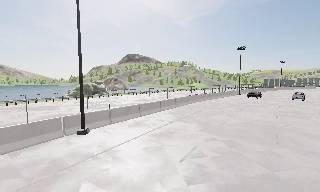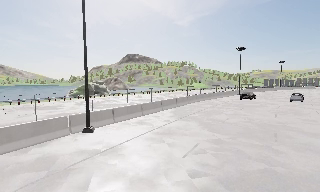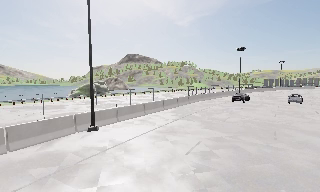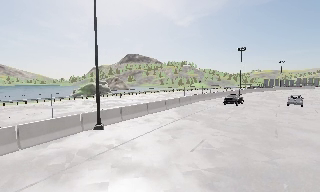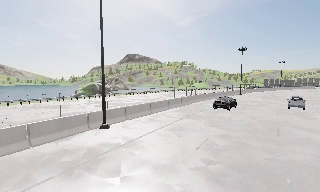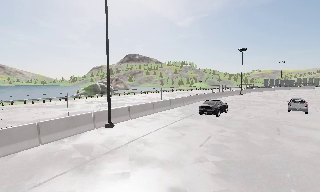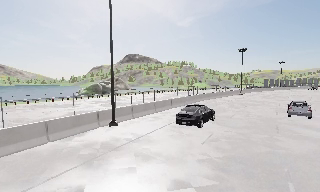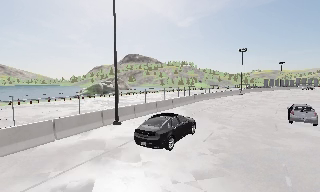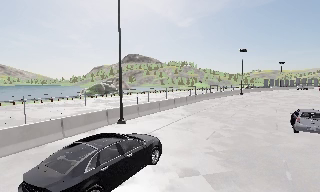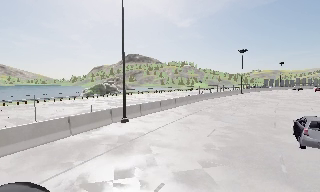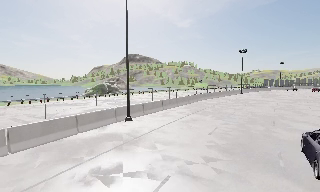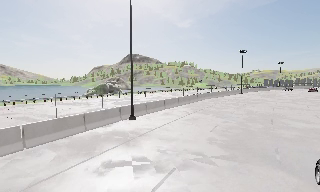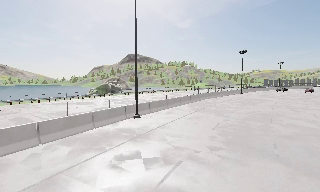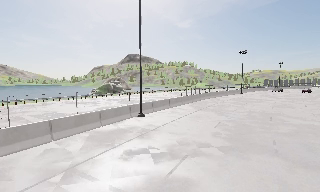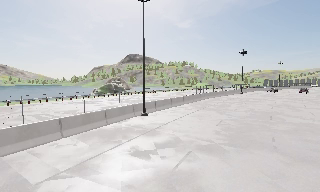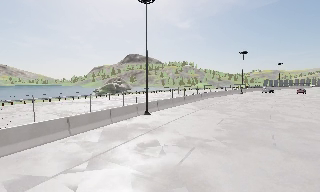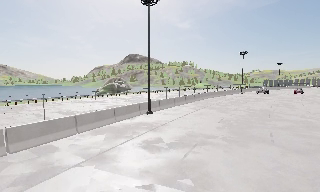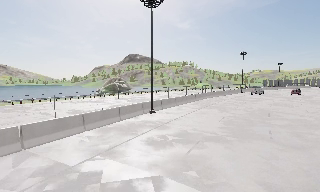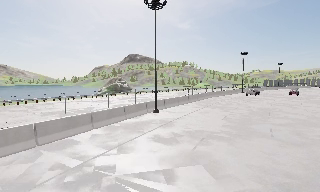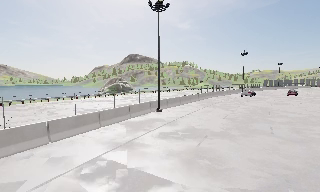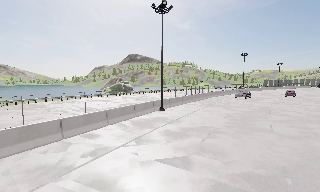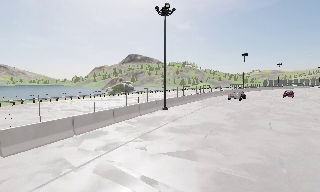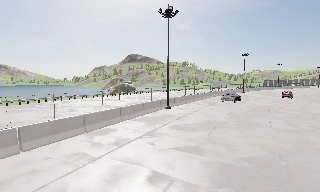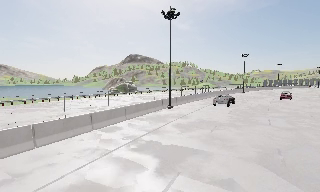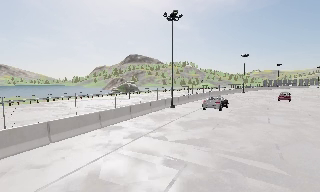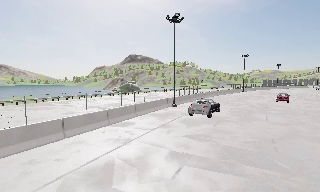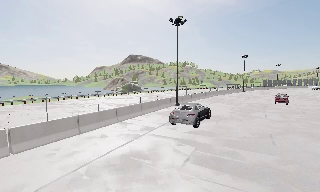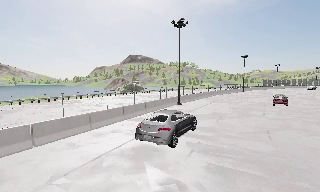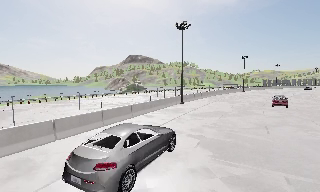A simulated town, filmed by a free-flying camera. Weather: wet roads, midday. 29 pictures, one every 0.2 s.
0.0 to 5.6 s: The camera travels backward and to its left, about 16 m, so what stands in front gets smaller. It gains speed.
The film runs backward here.
